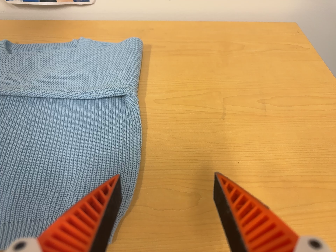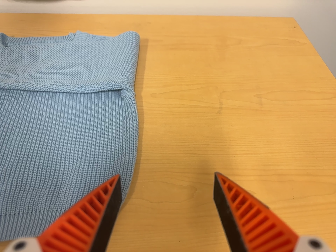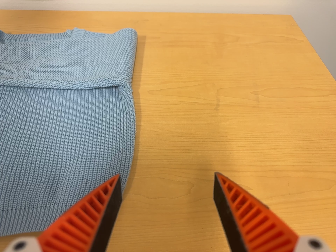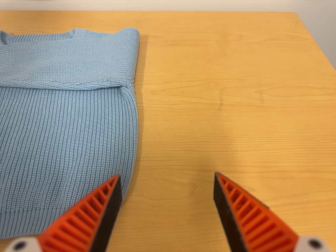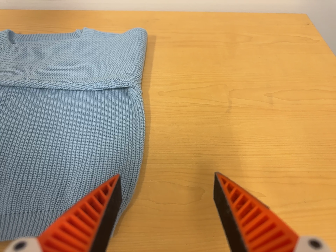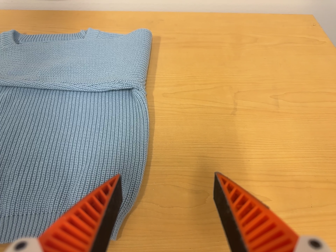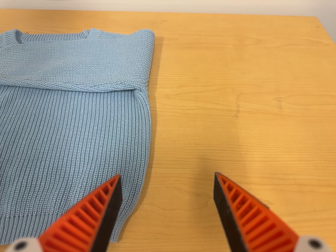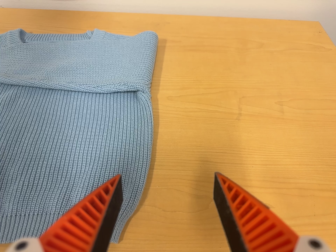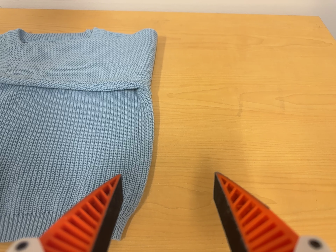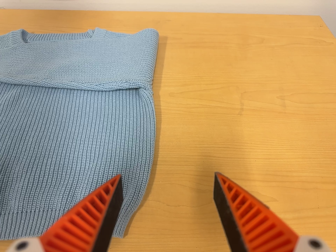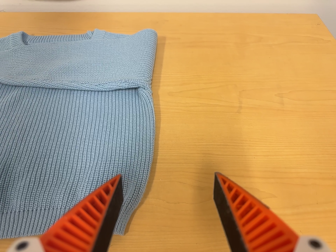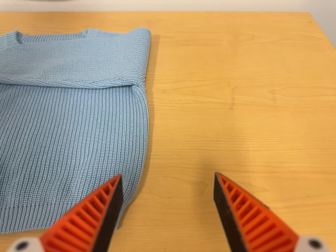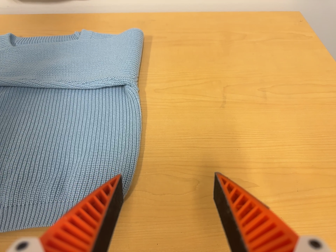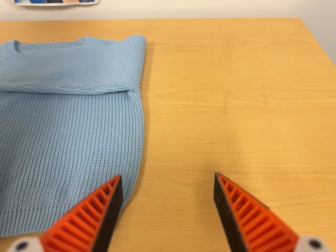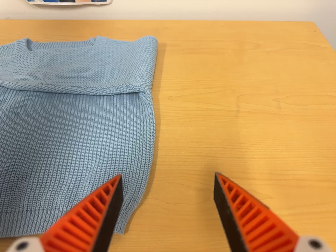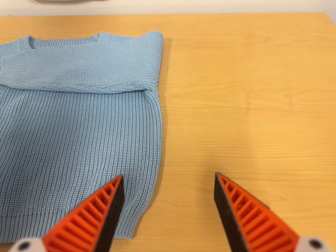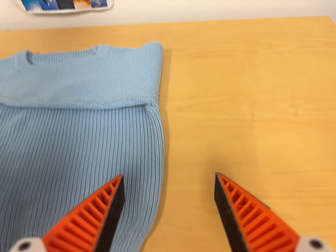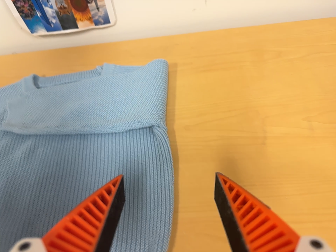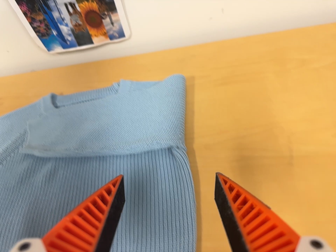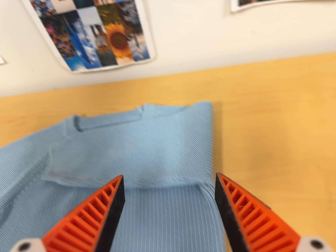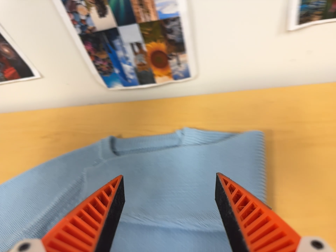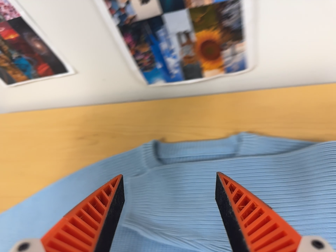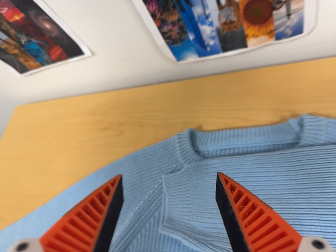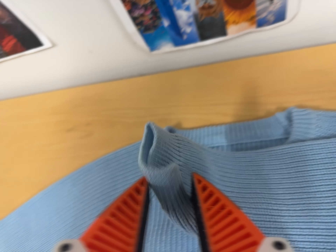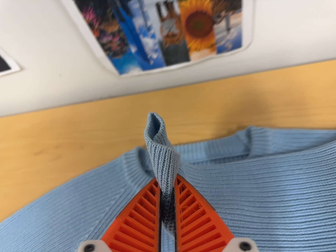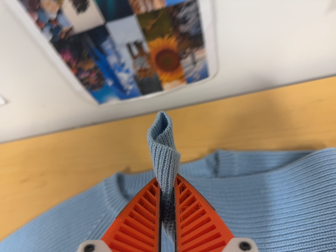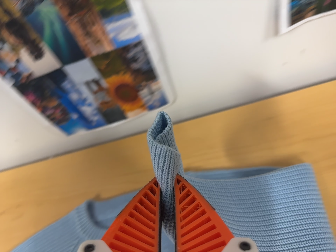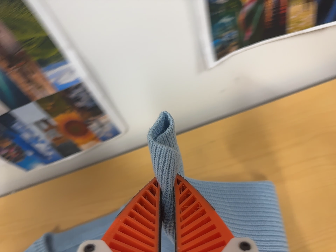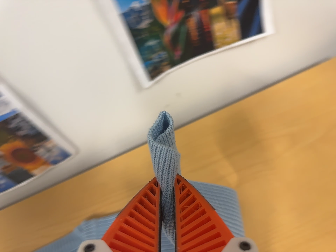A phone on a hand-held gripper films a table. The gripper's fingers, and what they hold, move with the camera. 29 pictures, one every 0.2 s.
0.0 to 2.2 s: The camera shifts only a little, or ends up much as it began.
2.2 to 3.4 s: The camera travels toward the top of its view, about 7 cm, so close, fixed things drift downward.
3.4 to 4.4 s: The camera swings to its left by about 25 degrees, and the scene slides to the right. It travels forward, toward the top of its view and to its left, about 30 cm, so what stands in front looms larger. Its aim tips toward the bottom of its view by about 10 degrees.
4.4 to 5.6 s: The scene slides to the left, as the camera pans about 20 degrees to its right. It travels to its right and toward the top of its view, about 22 cm, so close, fixed things drift to the left. Its aim tips toward the top of its view by about 10 degrees, and the scene shifts downward. It rolls about its line of sight by about 20 degrees, and the scene rotates counterclockwise.
The film runs backward here.
